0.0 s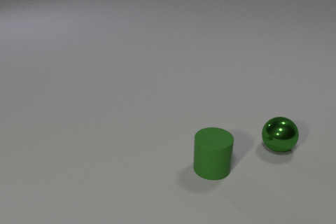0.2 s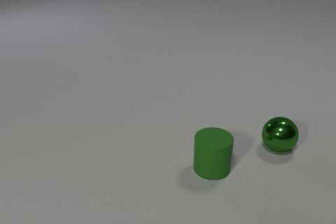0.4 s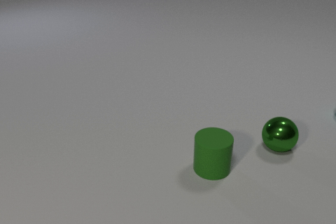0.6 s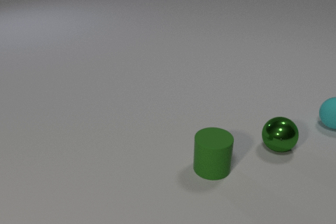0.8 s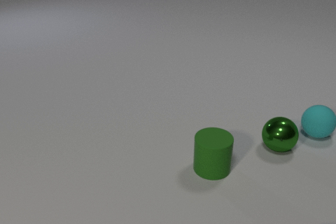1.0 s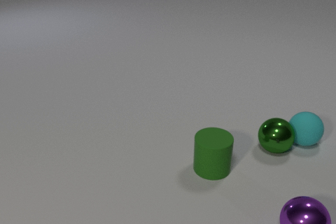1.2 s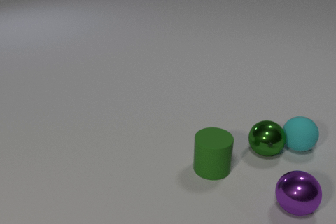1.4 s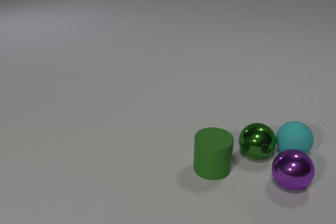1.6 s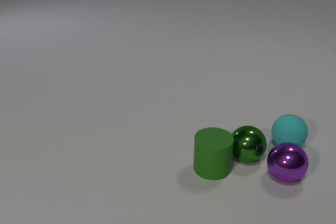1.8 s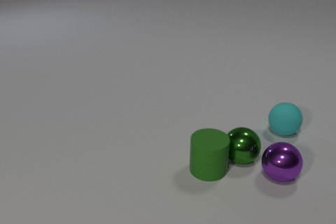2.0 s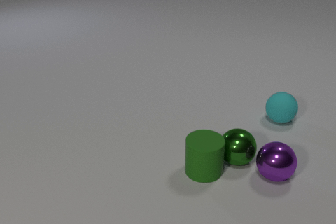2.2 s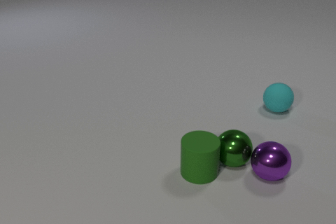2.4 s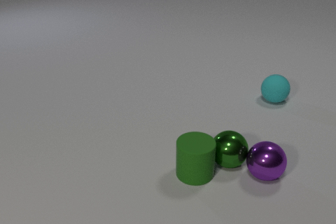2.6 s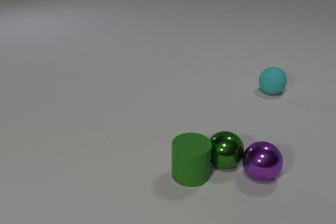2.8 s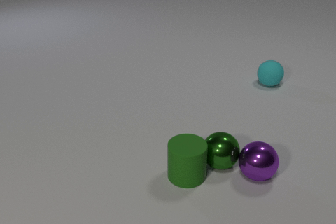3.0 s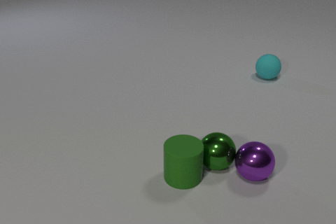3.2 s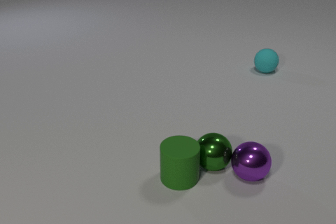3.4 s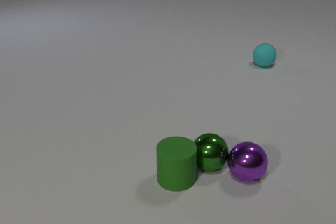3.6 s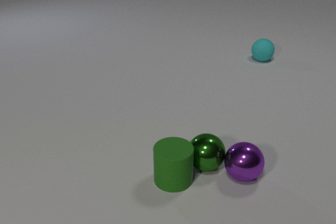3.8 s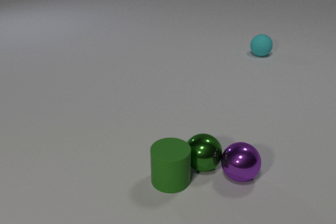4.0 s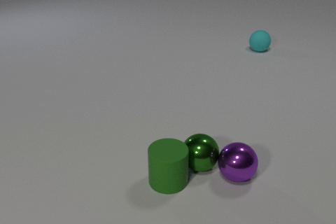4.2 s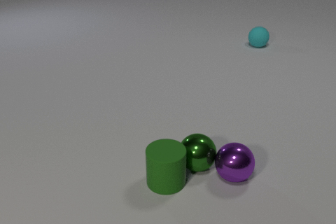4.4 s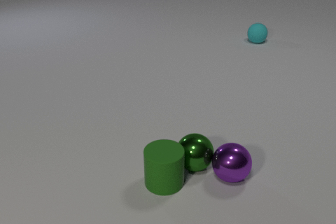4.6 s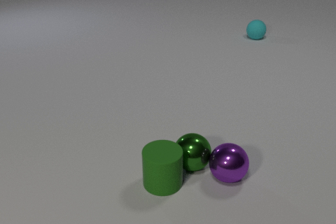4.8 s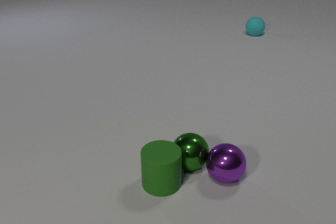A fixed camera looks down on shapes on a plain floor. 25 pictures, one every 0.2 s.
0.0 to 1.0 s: The cyan rubber sphere comes in at the right edge, rolls toward the camera and to the left. The purple metal sphere comes in at the bottom edge, rolls away from the camera. The cyan rubber sphere and the green metal sphere collide.
1.0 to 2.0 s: The cyan rubber sphere rolls away from the camera and to the left. The green metal sphere rolls to the left and toward the camera. The purple metal sphere rolls away from the camera. The green rubber cylinder slides to the left. The cyan rubber sphere and the purple metal sphere collide. The green metal sphere and the green rubber cylinder collide.
2.0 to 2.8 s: The cyan rubber sphere rolls away from the camera. The green metal sphere rolls to the left and toward the camera. The purple metal sphere rolls to the left. The green rubber cylinder slides to the left and toward the camera. The green metal sphere and the purple metal sphere collide.
2.8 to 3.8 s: The cyan rubber sphere rolls away from the camera. The green metal sphere rolls to the left. The purple metal sphere rolls to the left. The green rubber cylinder slides to the left and toward the camera.
3.8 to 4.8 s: The cyan rubber sphere rolls away from the camera. The green metal sphere rolls to the left. The purple metal sphere rolls to the left. The green rubber cylinder slides to the left.
What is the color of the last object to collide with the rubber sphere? purple.
Are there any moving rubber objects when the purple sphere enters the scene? yes.
How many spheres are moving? 3.
